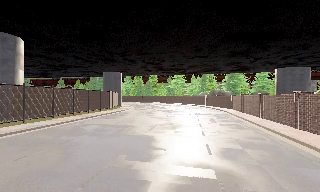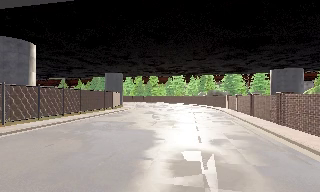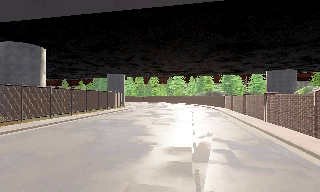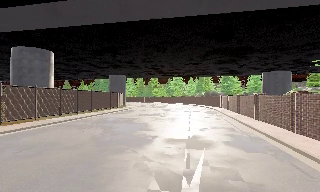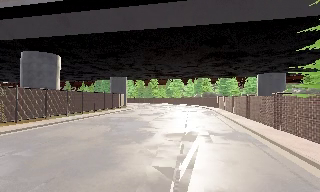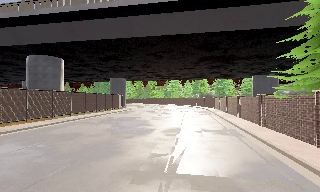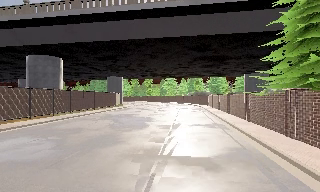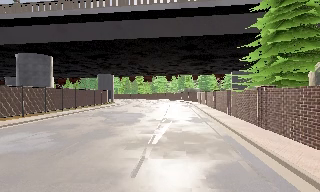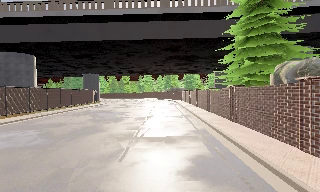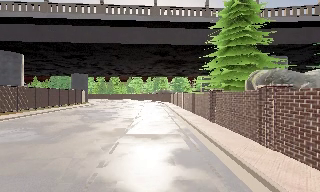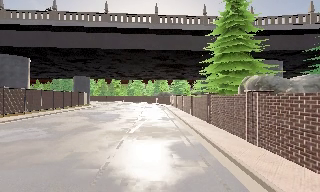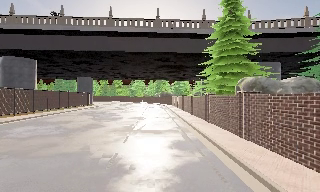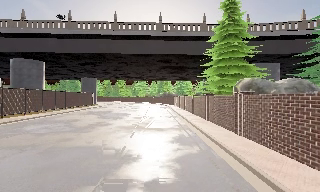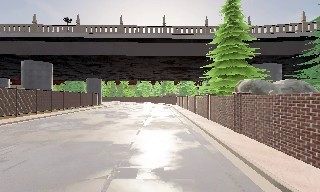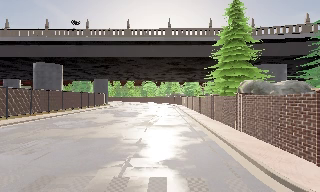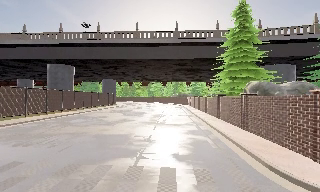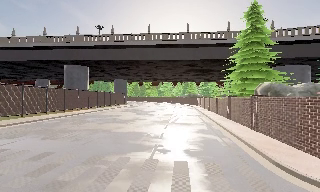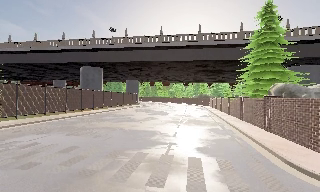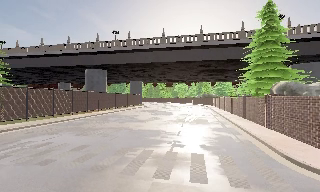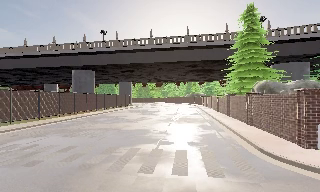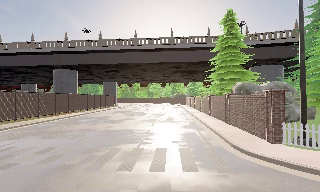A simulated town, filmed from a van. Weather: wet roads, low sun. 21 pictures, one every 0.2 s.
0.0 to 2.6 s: The camera pans to its right, which is clockwise from overhead, by about 10 degrees. It travels backward, about 16 m, so what stands in front gets smaller. It loses speed.
2.6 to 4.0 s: The camera travels backward, about 3.5 m, so what stands in front gets smaller. It loses speed.
The film runs backward here.
